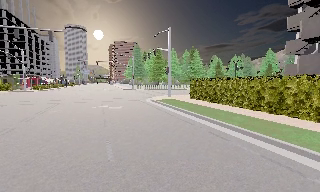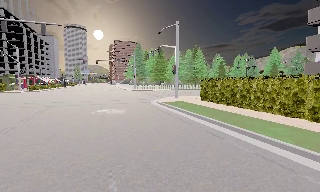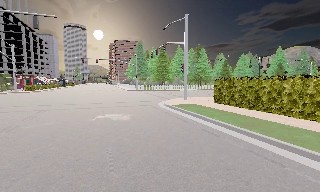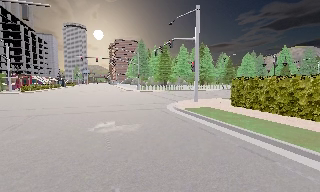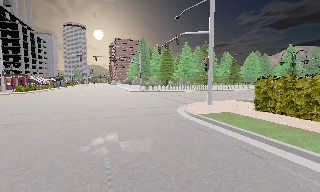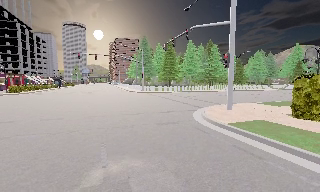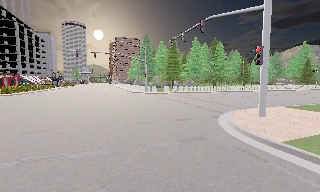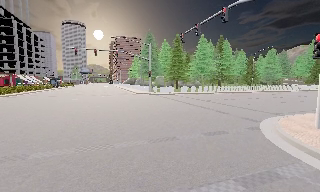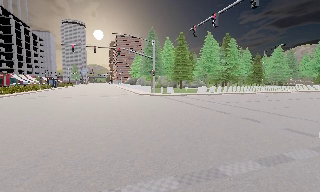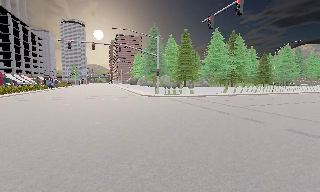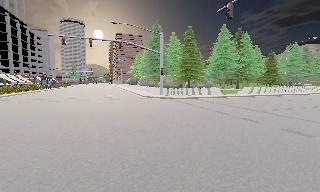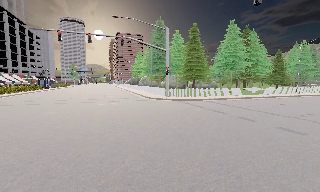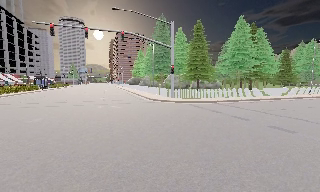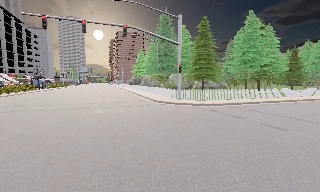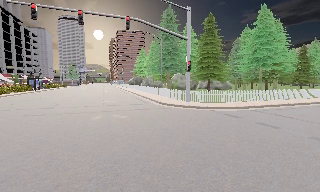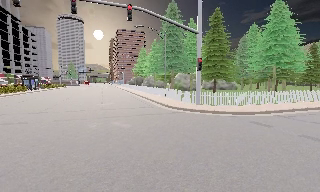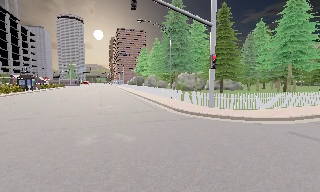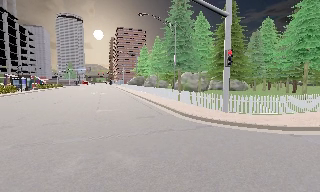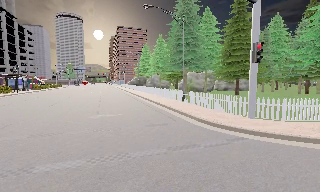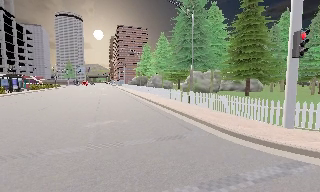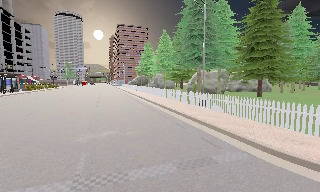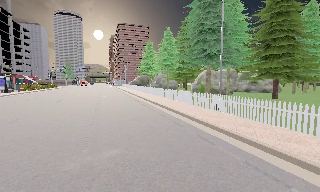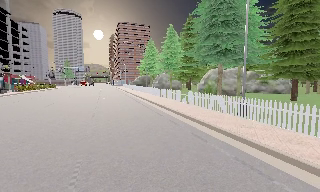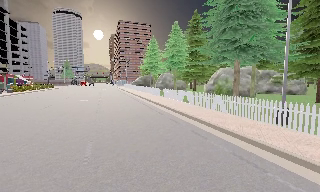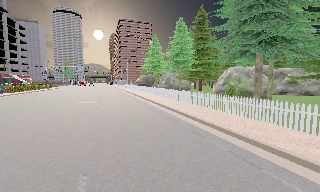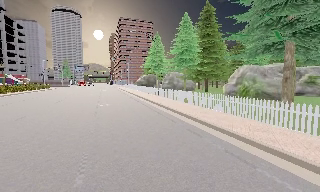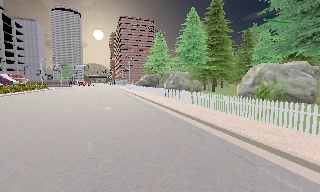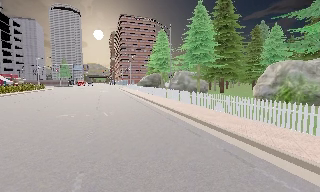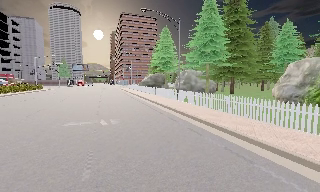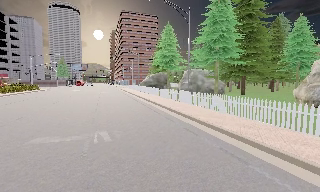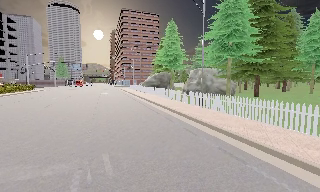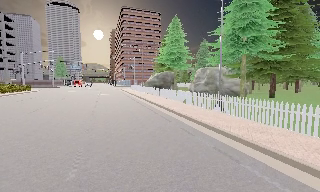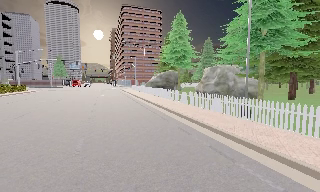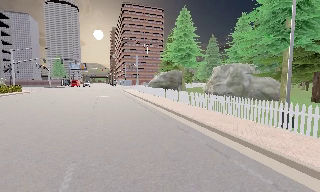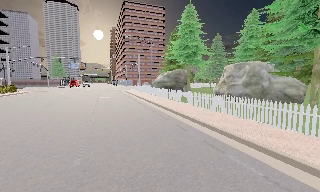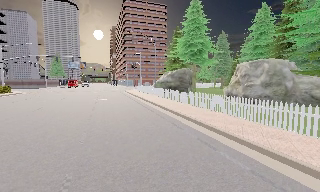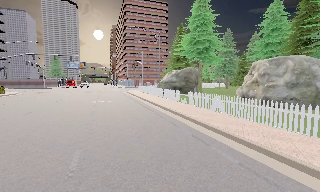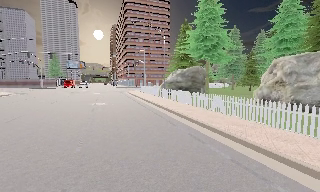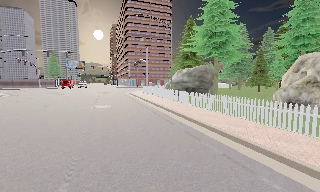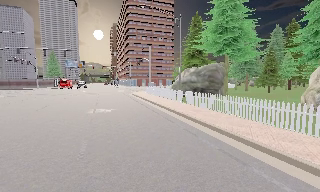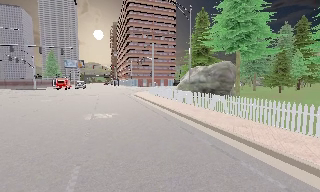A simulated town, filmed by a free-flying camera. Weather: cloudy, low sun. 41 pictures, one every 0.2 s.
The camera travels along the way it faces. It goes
forward.
0.0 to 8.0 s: The camera travels forward, about 75 m, so what stands in front looms larger.
The film runs forward here.
